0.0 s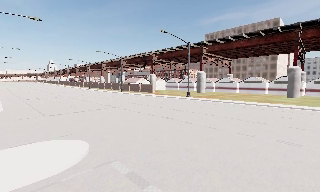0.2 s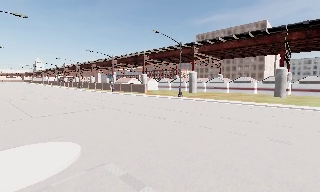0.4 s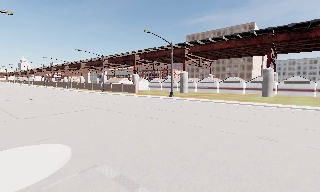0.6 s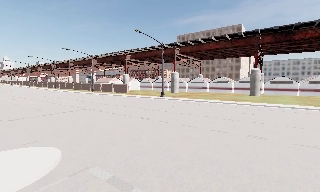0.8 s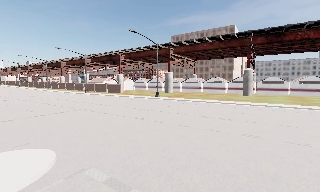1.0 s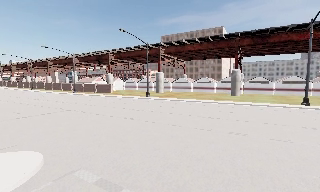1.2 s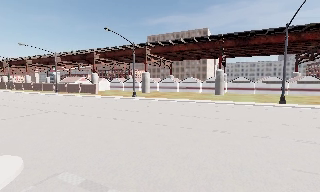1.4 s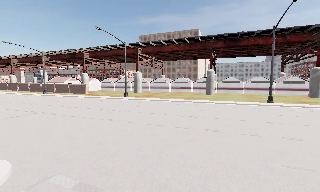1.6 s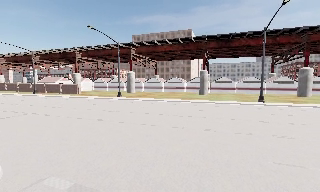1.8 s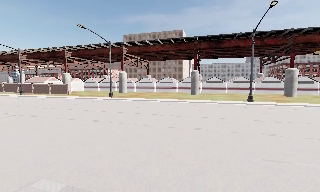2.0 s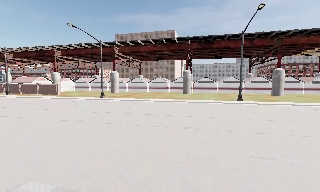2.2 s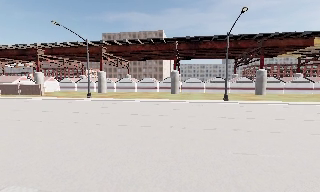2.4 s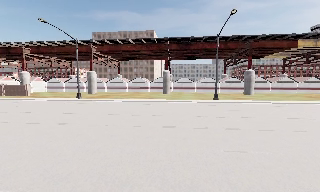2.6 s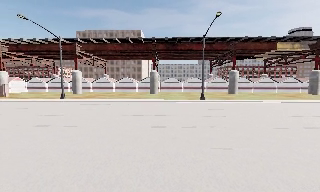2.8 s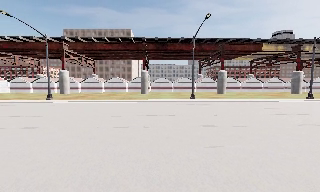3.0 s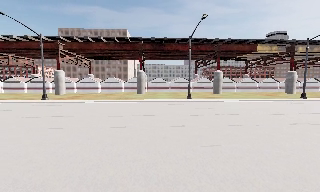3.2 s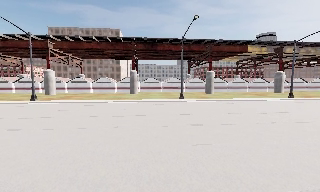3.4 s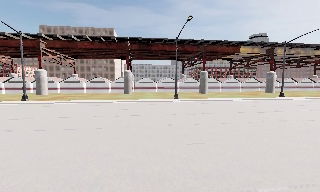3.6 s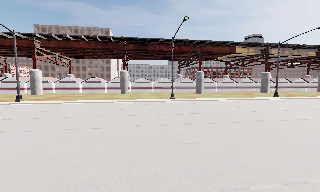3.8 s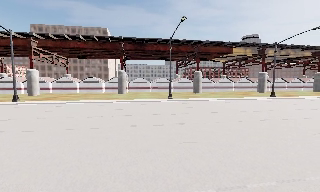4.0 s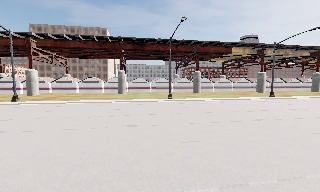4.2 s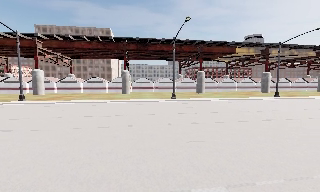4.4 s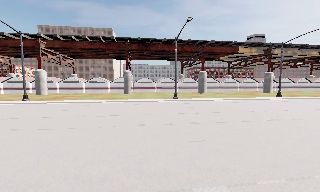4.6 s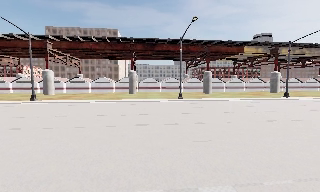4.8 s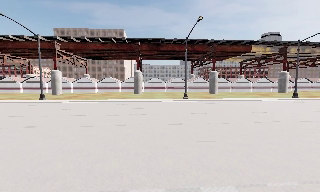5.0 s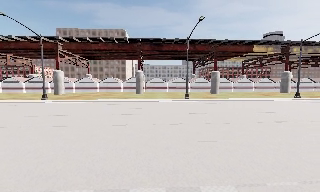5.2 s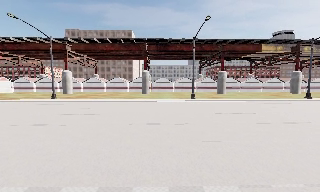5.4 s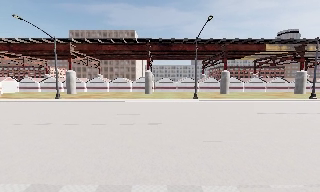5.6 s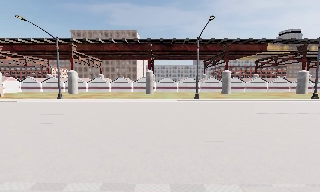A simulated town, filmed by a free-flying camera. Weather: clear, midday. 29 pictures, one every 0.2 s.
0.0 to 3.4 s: The camera swings to its right by about 50 degrees, and the scene slides to the left. It travels to its left and backward, about 1 m.
3.4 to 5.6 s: The camera travels backward, about 0.5 m, so what stands in front gets smaller.
The film runs backward here.
